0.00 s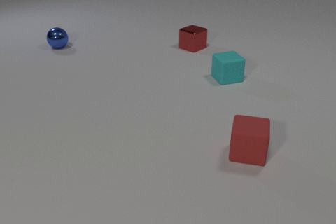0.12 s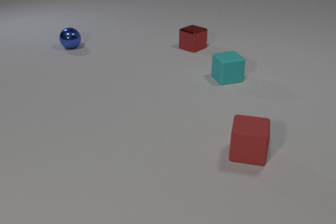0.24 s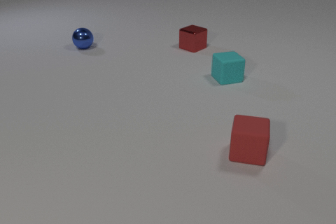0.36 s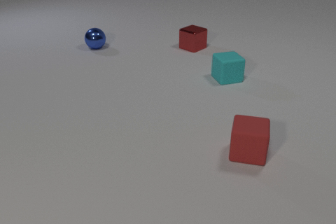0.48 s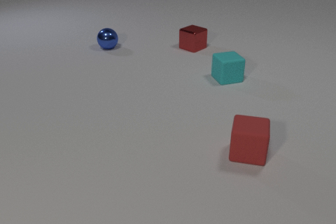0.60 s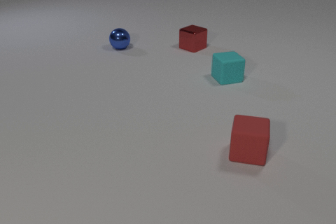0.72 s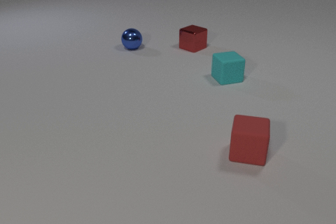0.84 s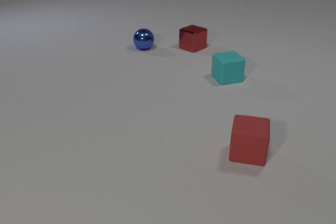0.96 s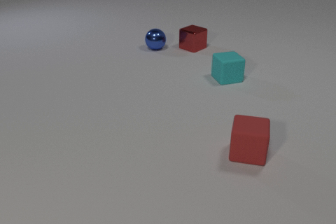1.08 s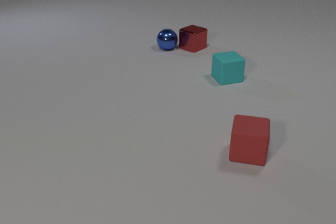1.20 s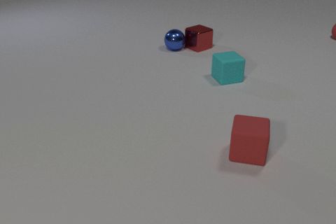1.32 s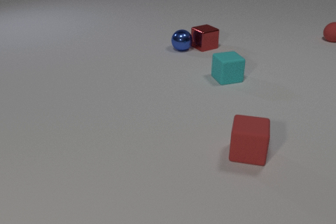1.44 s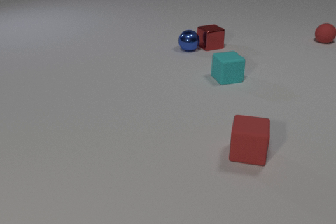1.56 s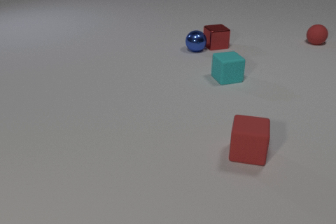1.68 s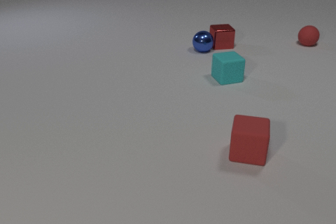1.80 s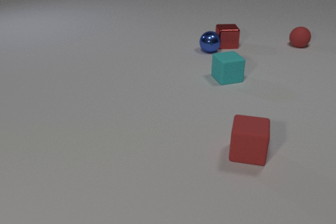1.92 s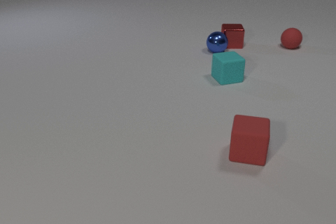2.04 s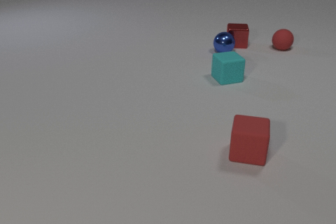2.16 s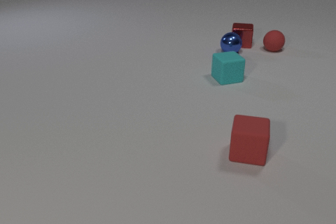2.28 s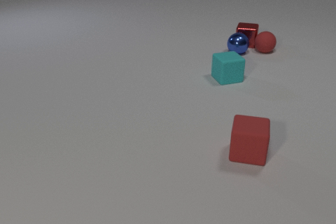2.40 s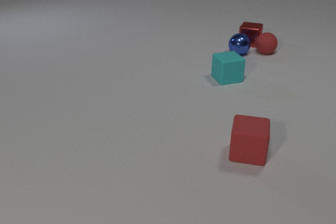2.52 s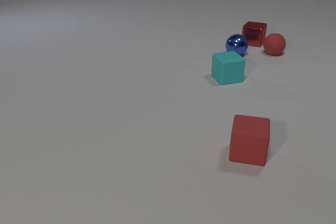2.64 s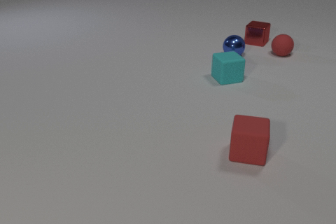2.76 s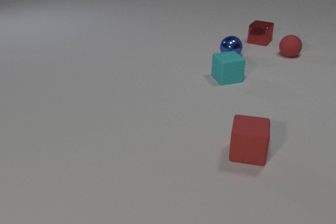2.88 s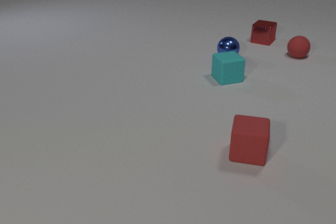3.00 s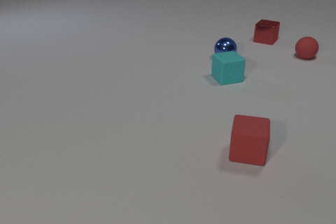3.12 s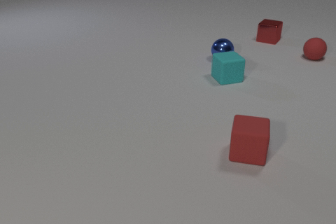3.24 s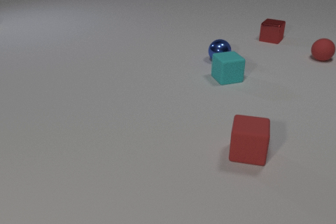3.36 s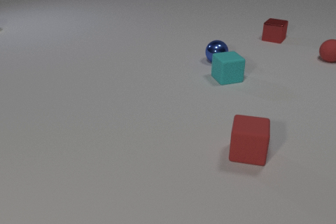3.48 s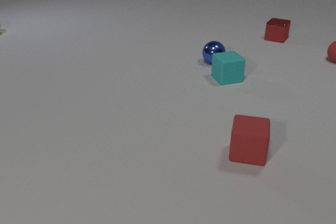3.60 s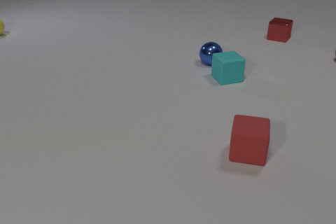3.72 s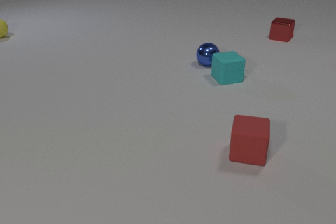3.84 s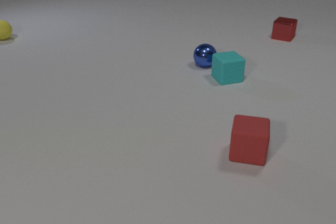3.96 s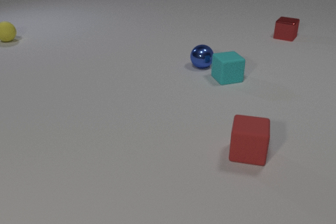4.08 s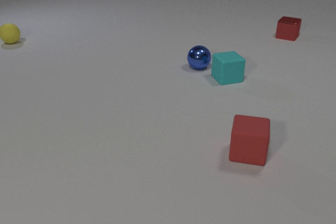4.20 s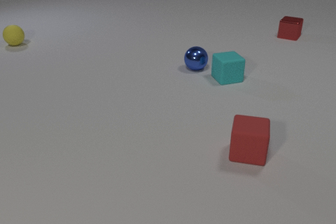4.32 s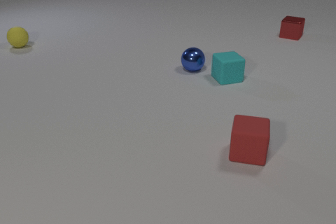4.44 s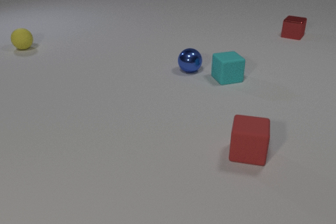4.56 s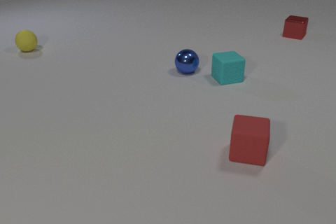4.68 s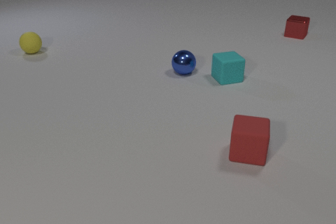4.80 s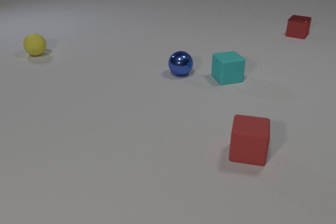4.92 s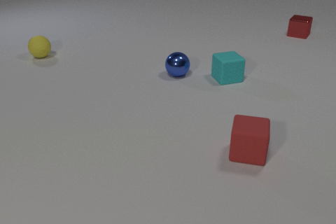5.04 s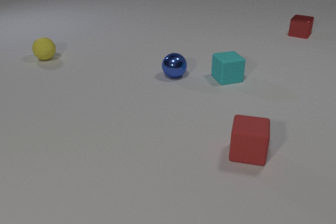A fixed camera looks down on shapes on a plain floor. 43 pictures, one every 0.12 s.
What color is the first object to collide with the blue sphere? red.
What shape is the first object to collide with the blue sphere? cube.
How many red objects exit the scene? 1.
0.00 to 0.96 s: The blue metal sphere rolls to the right.
0.96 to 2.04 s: The blue metal sphere rolls to the right. The red metal cube slides to the right, spins so that its near face slides to the left, clockwise seen from above. The red rubber sphere comes in at the right edge, rolls to the left and toward the camera. The blue metal sphere and the red metal cube collide.
2.04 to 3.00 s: The blue metal sphere rolls toward the camera. The red metal cube slides to the right and away from the camera, spins clockwise seen from above by about 30 degrees, its near face sliding to the left. The red rubber sphere rolls to the right and toward the camera. The red metal cube and the red rubber sphere collide. The blue metal sphere and the red rubber sphere collide.
3.00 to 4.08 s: The blue metal sphere rolls toward the camera and to the left. The red metal cube slides to the right and away from the camera. The red rubber sphere rolls to the right, leaves at the right edge. The yellow rubber sphere comes in at the left edge, rolls toward the camera and to the right.
4.08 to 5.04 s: The blue metal sphere rolls to the left and toward the camera. The red metal cube slides to the right and away from the camera. The yellow rubber sphere rolls toward the camera and to the right.
